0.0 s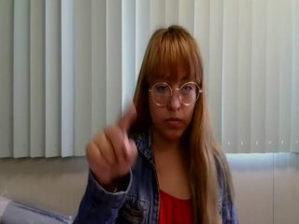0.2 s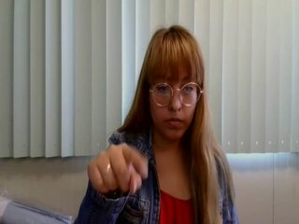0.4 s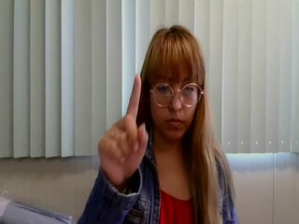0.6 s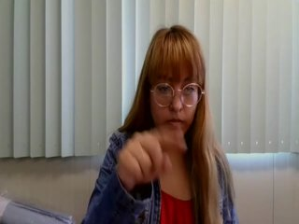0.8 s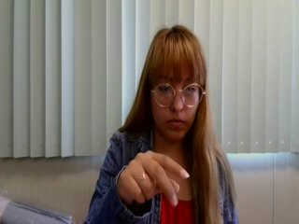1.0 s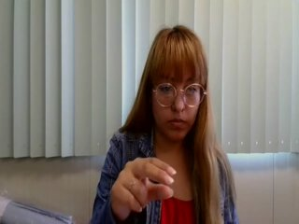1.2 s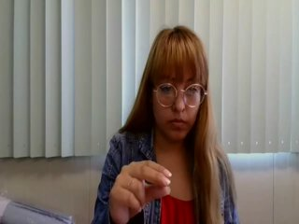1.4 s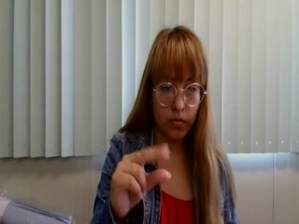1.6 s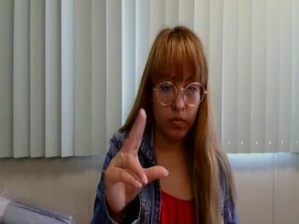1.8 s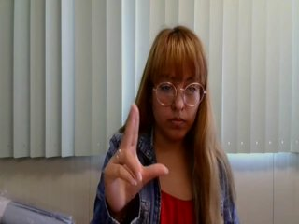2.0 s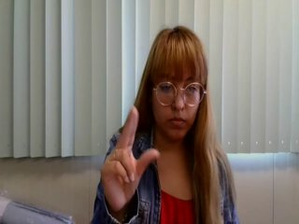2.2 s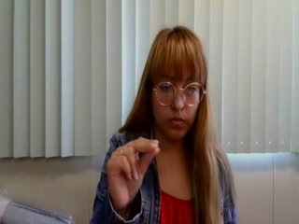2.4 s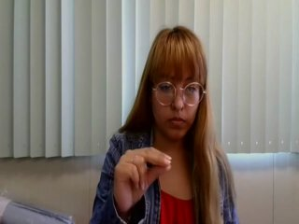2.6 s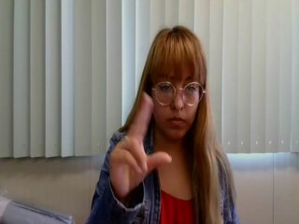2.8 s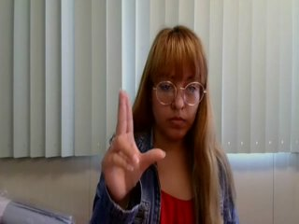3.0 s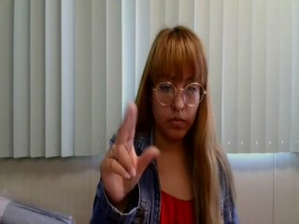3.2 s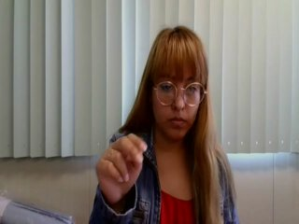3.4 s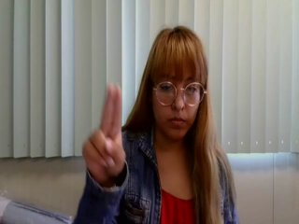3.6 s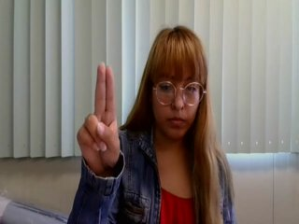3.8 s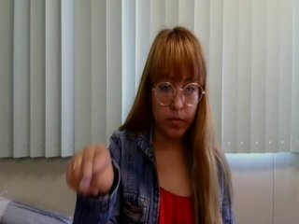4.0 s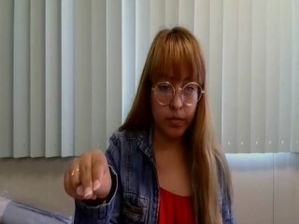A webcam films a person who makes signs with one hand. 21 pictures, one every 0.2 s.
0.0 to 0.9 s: Pointing with one finger.
1.0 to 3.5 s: Open twice.
3.6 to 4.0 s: Pointing with two fingers.
